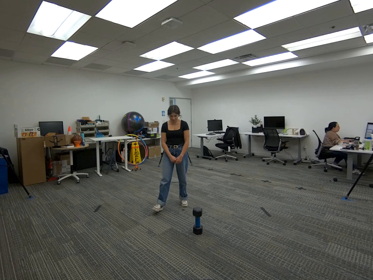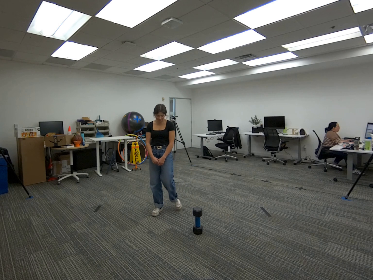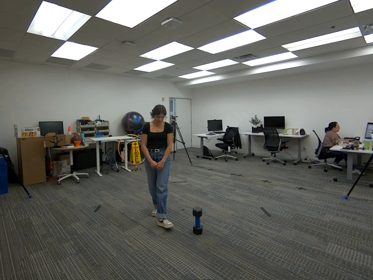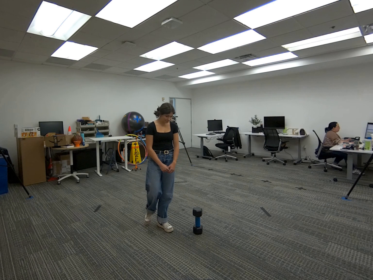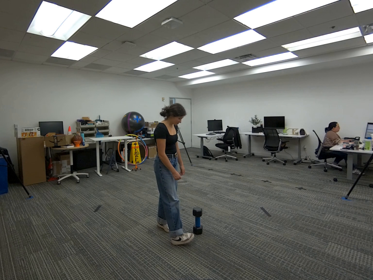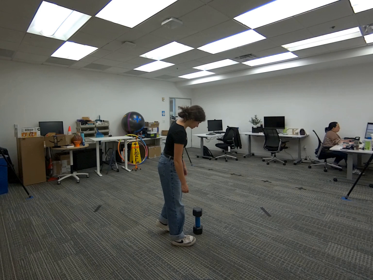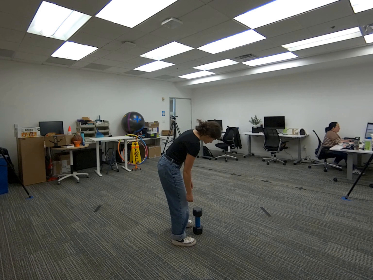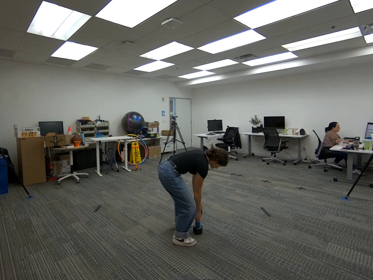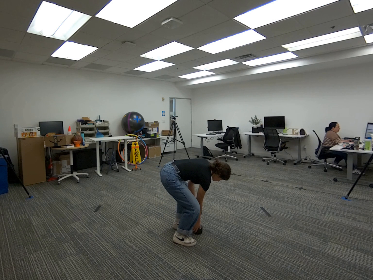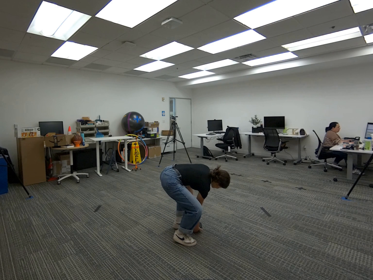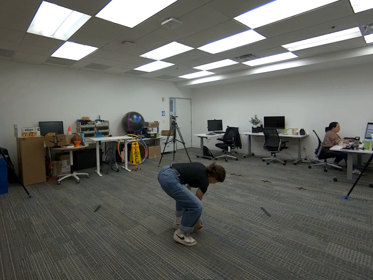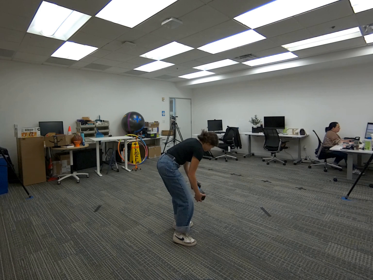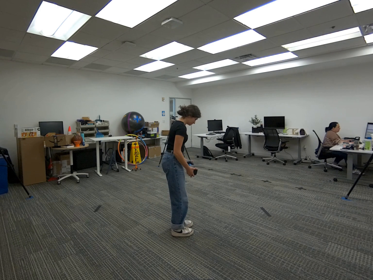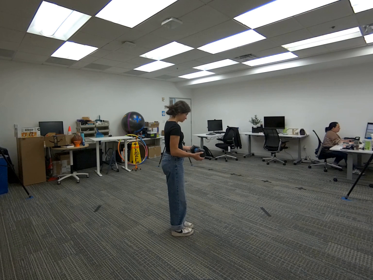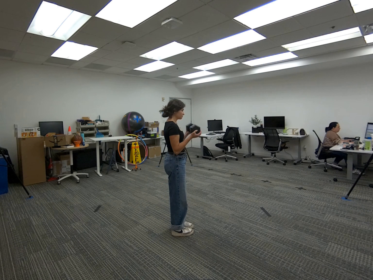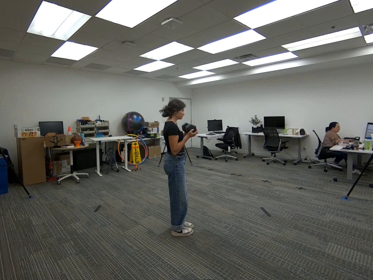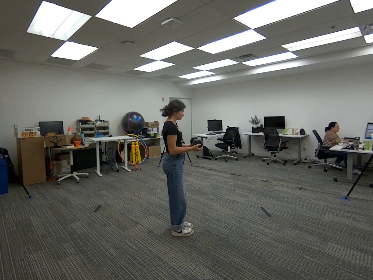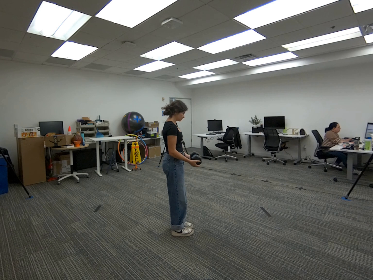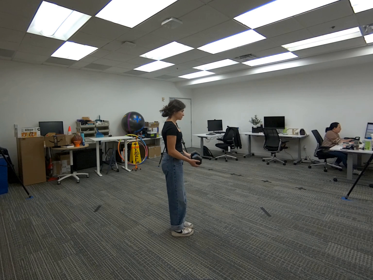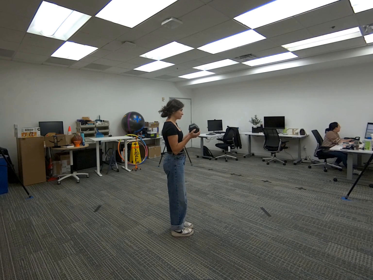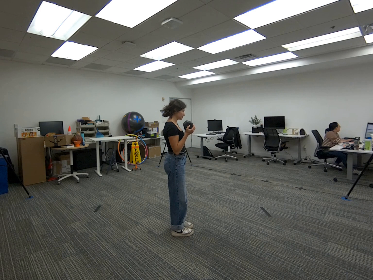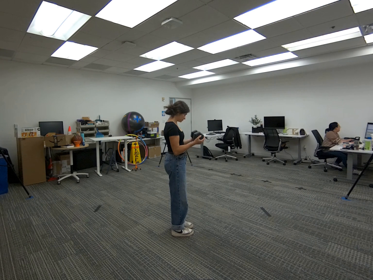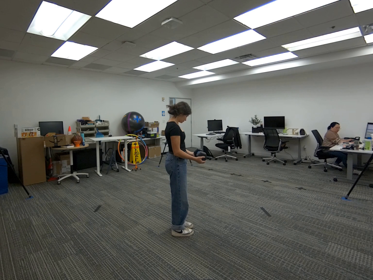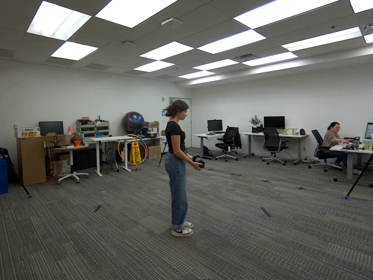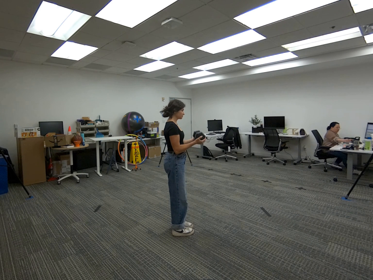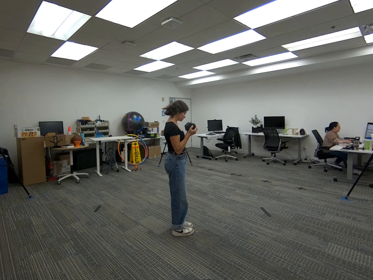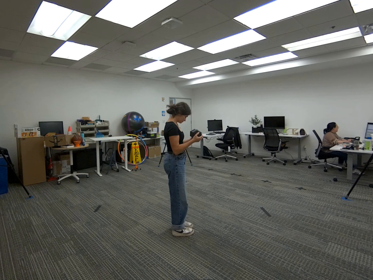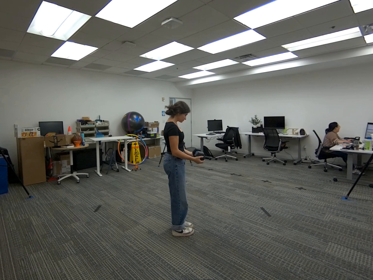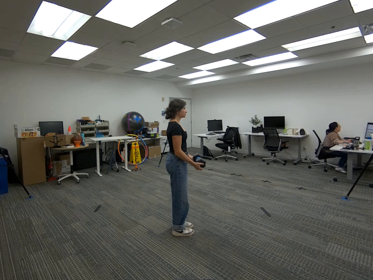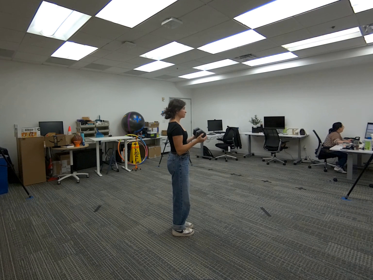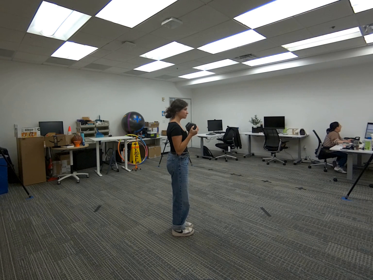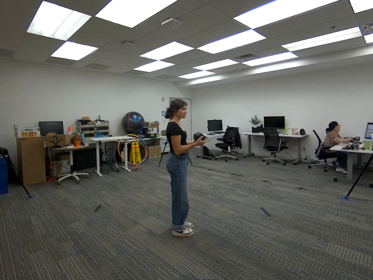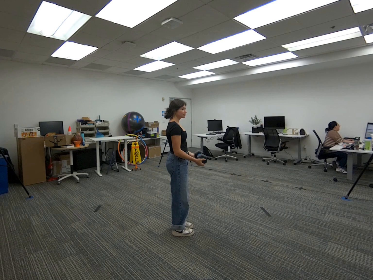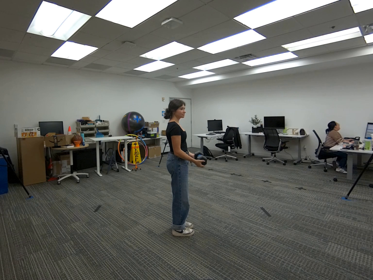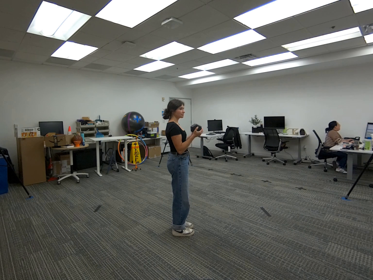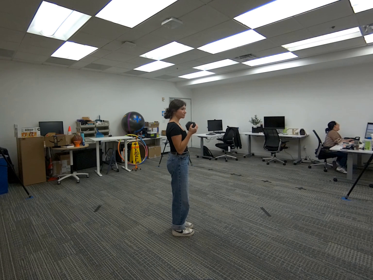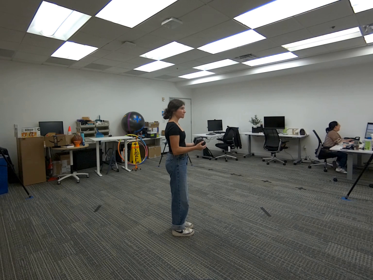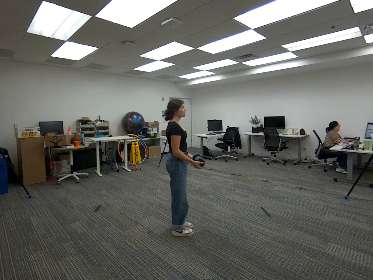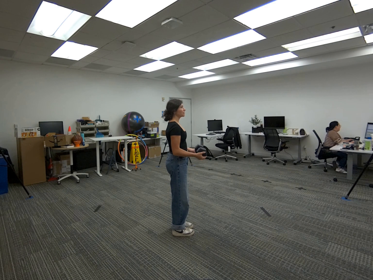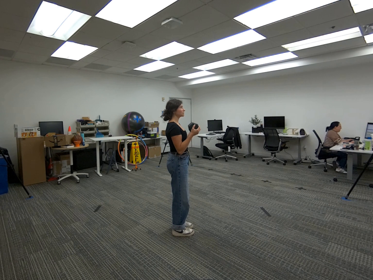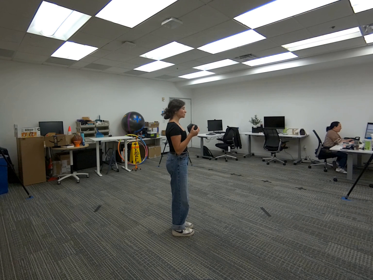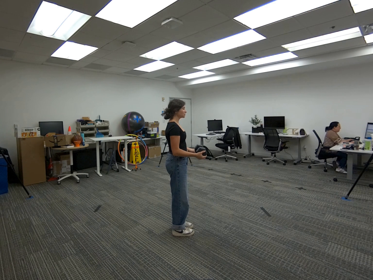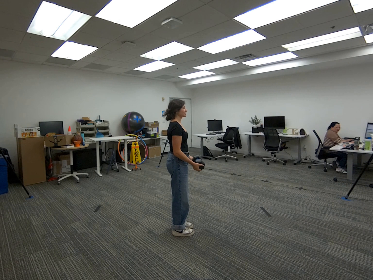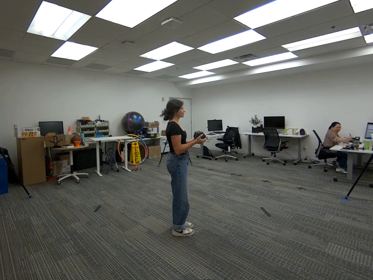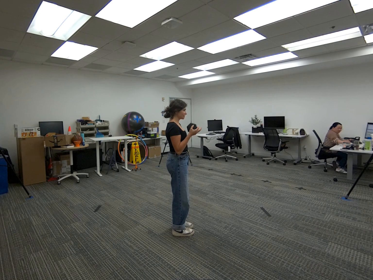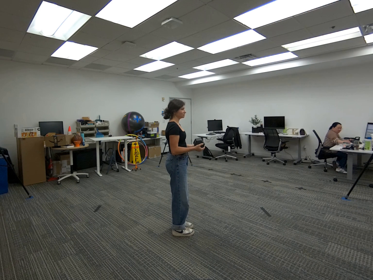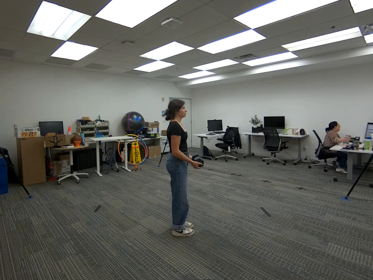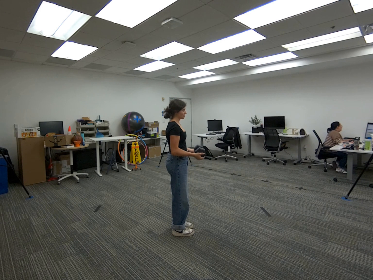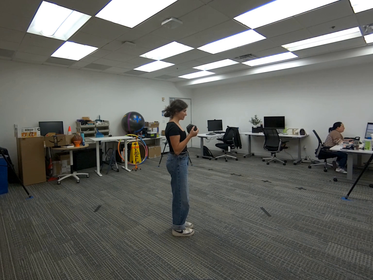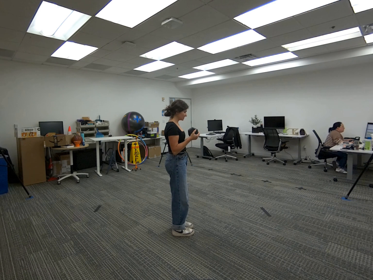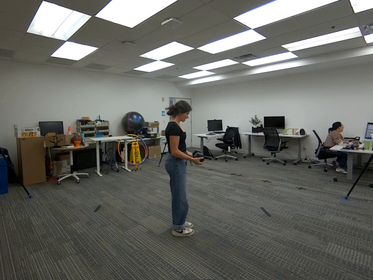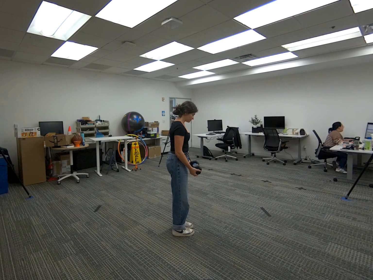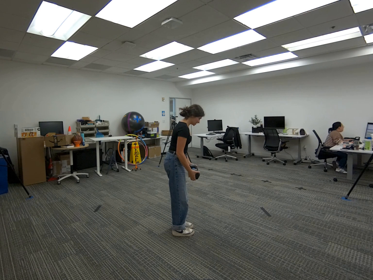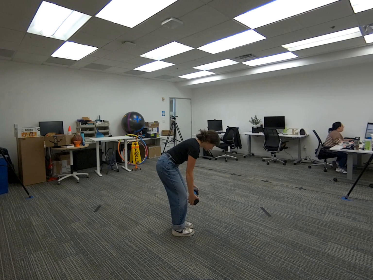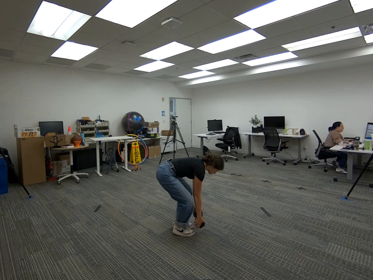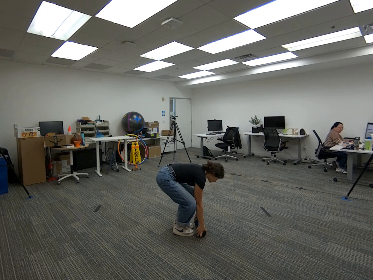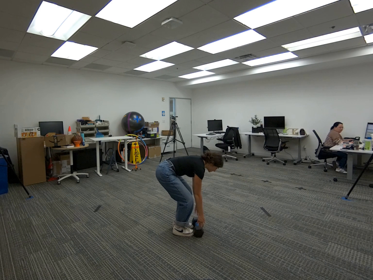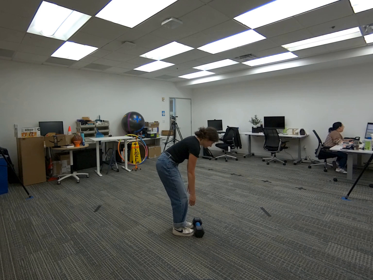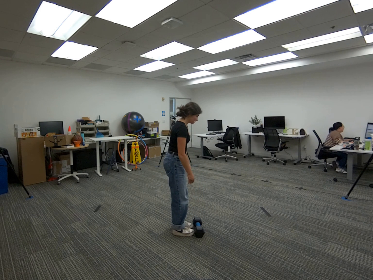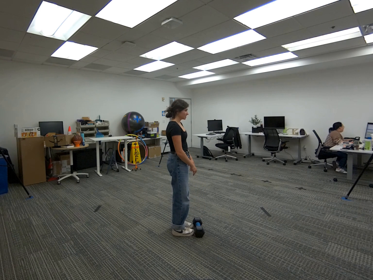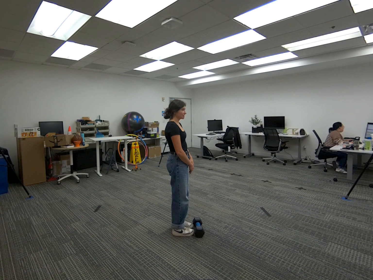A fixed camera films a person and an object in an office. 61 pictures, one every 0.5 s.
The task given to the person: Walk to the dumbbell, grasp it with both hands, and perform bicep curls. Continue until finished, then place the dumbbell back on the ground.
